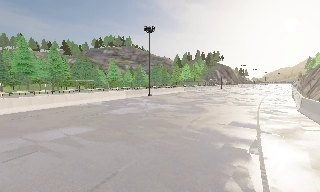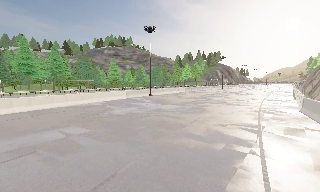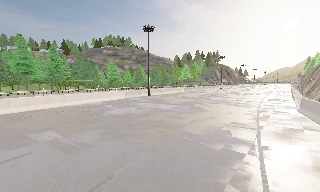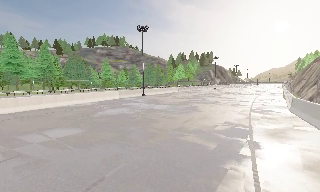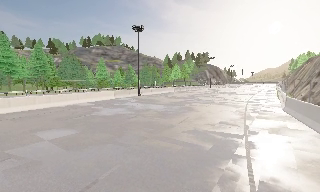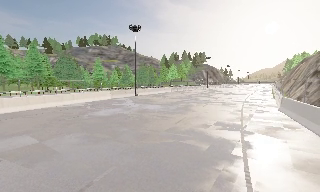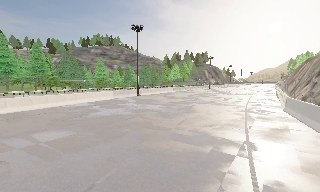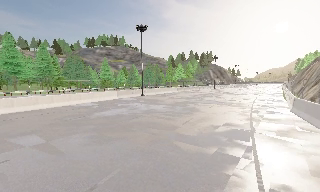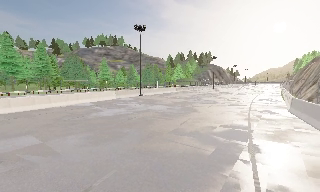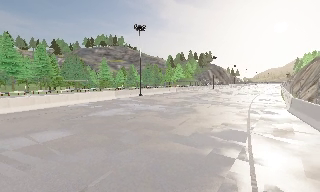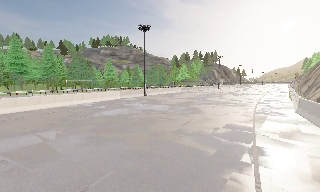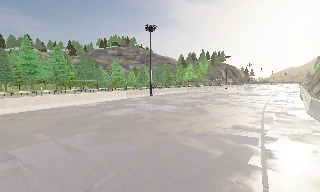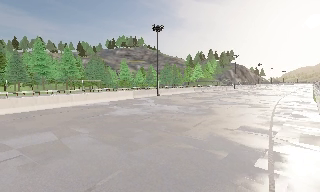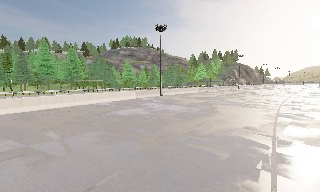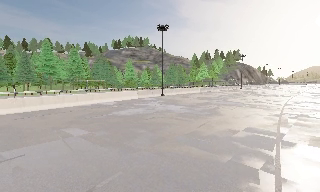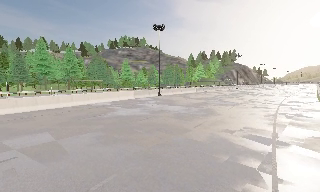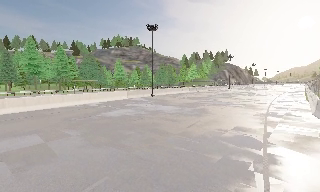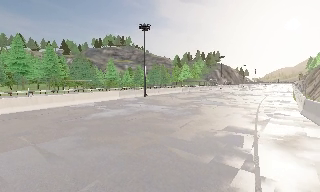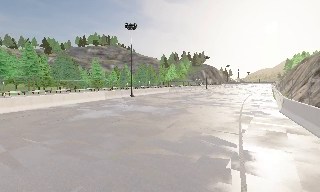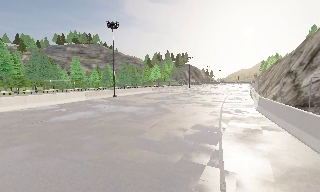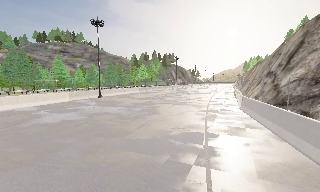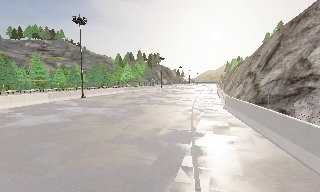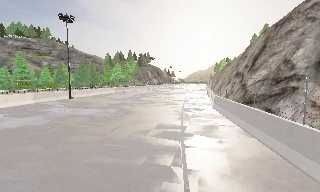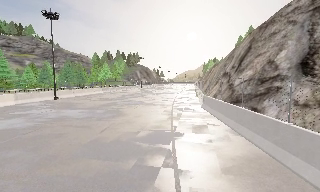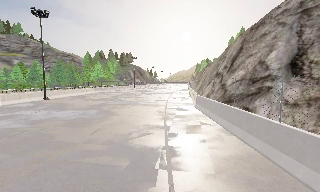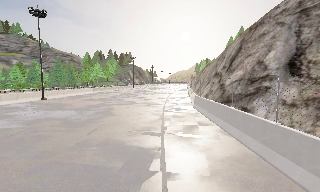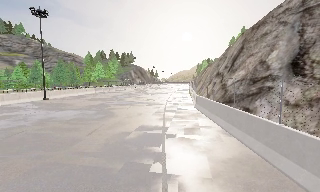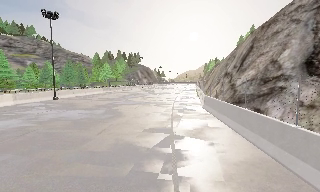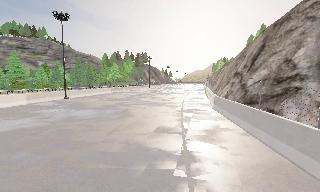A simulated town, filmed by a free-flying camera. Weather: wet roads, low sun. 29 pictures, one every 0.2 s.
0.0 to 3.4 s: The camera travels forward and to its right, about 1.5 m, so what stands in front looms larger.
3.4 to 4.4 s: The camera pans to its right, which is clockwise from overhead, by about 25 degrees.
4.4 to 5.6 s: The camera shifts only a little, or ends up much as it began.
The film runs forward here.
